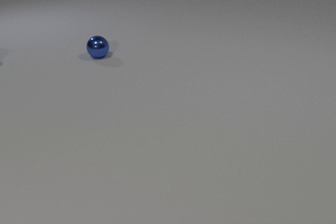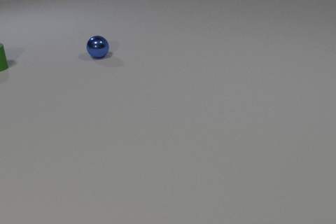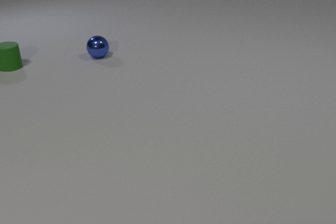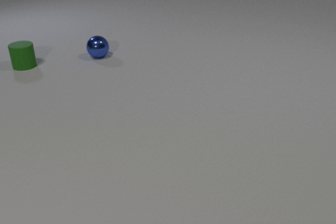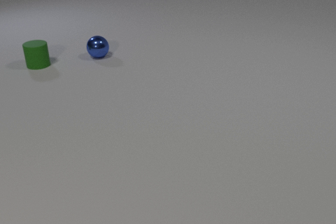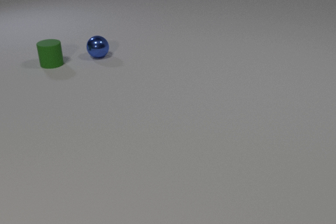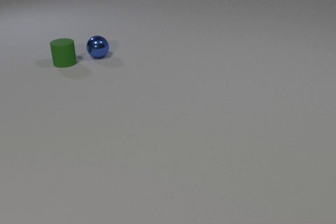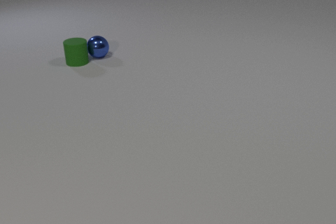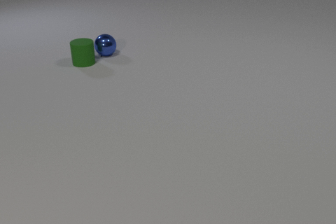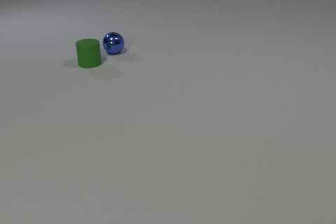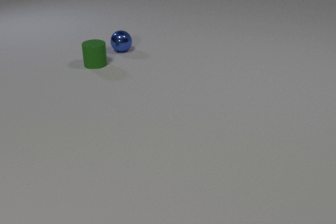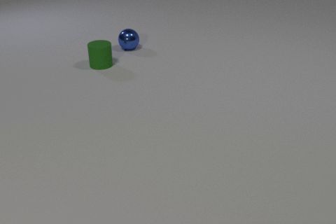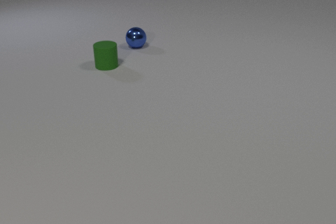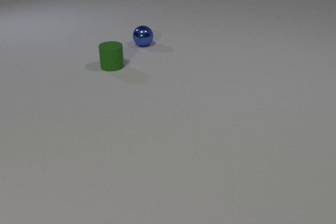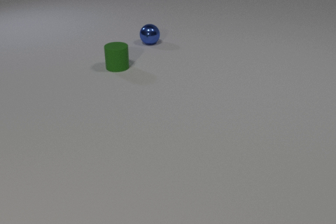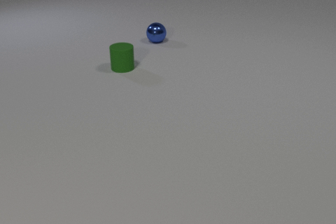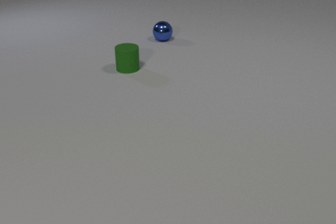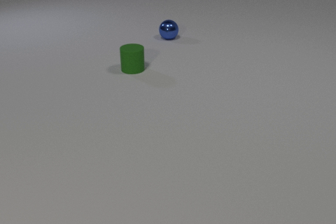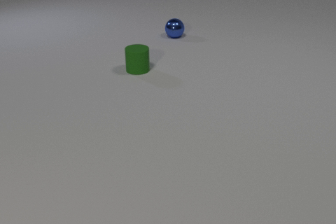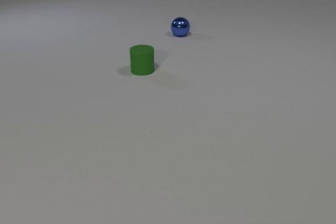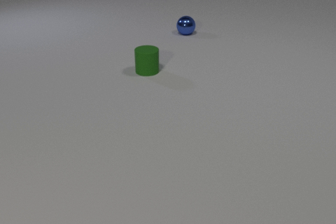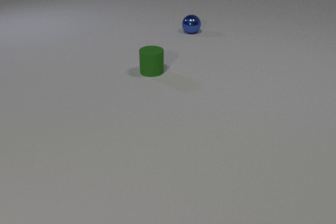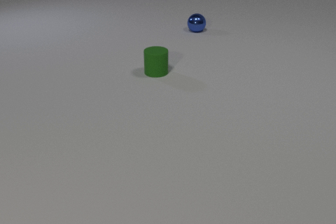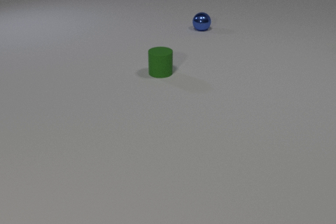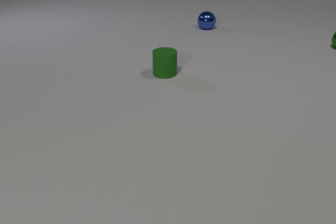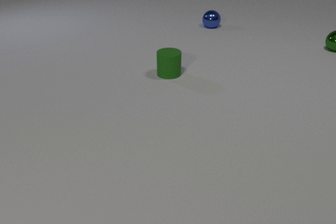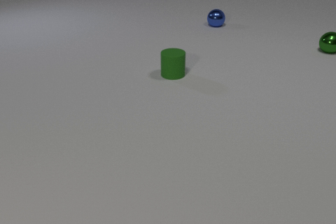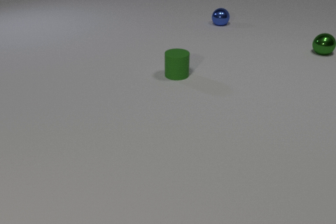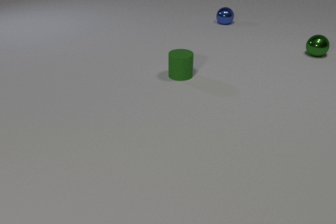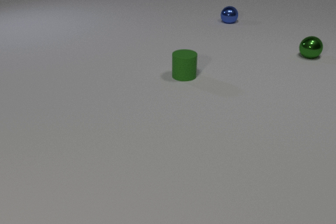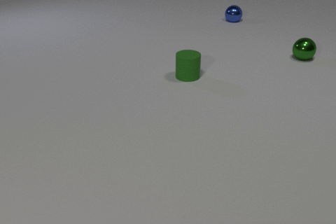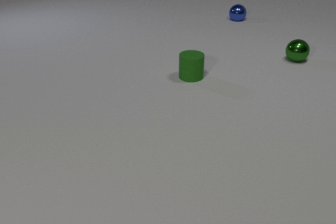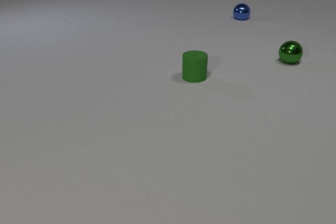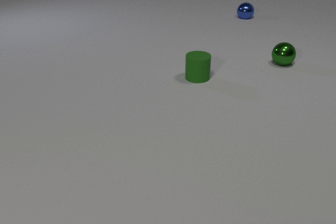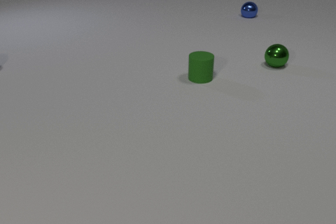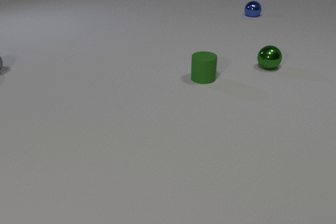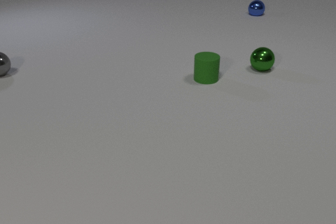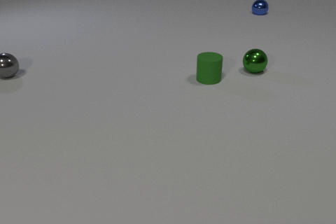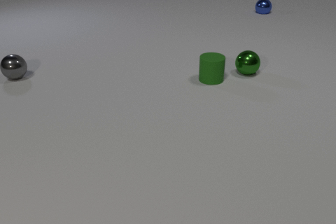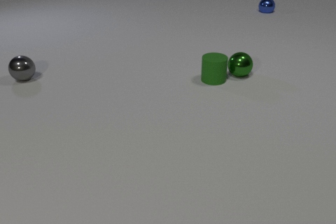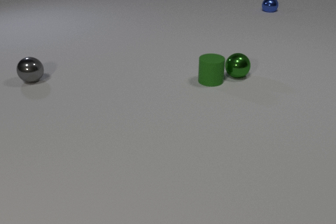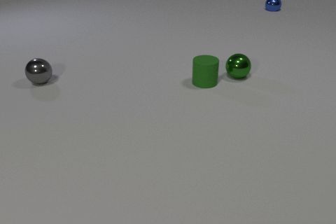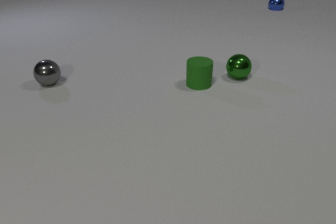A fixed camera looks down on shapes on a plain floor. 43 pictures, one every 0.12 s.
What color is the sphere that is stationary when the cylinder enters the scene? blue.
How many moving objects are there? 4.
What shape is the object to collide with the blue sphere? cylinder.
0.00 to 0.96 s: The green rubber cylinder comes in at the left edge, slides to the right. The blue metal sphere rolls to the right. The green rubber cylinder and the blue metal sphere collide.
0.96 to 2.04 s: The green rubber cylinder slides to the right and toward the camera. The blue metal sphere rolls to the right and away from the camera.
2.04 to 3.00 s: The green rubber cylinder slides to the right. The blue metal sphere rolls to the right and away from the camera. The green metal sphere comes in at the right edge, rolls toward the camera and to the left.
3.00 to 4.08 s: The green rubber cylinder slides to the right. The blue metal sphere rolls away from the camera and to the right. The green metal sphere rolls toward the camera and to the left.
4.08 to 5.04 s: The green rubber cylinder slides toward the camera. The blue metal sphere rolls away from the camera and to the right. The green metal sphere rolls toward the camera and to the left. The gray metal sphere comes in at the left edge, rolls to the right and toward the camera. The green rubber cylinder and the green metal sphere collide.
